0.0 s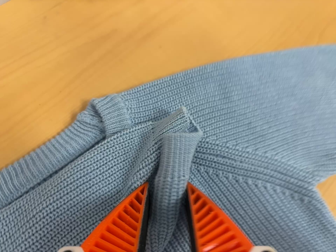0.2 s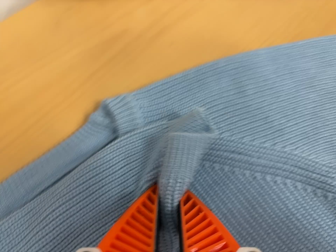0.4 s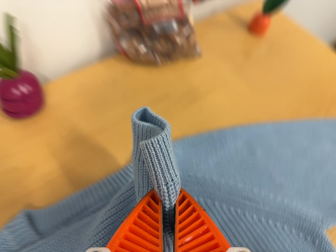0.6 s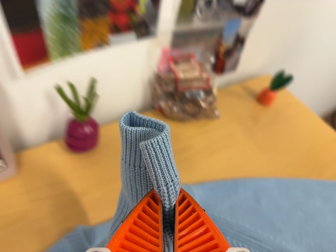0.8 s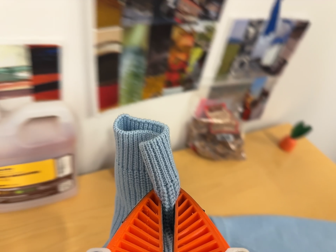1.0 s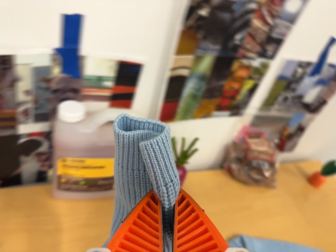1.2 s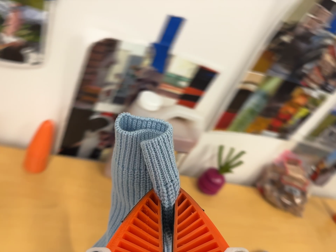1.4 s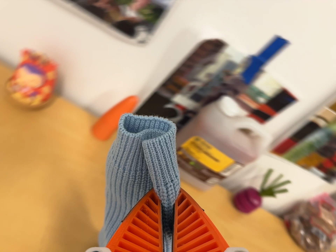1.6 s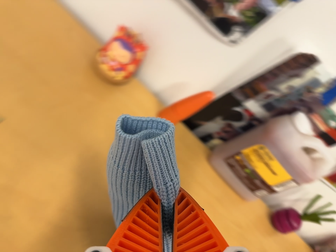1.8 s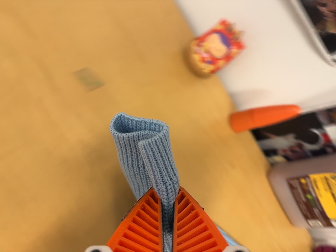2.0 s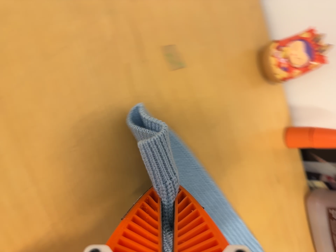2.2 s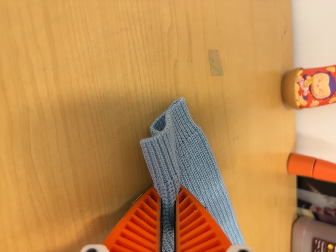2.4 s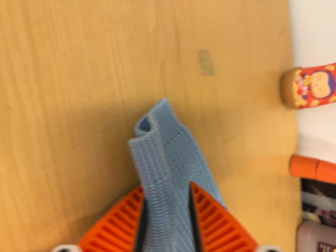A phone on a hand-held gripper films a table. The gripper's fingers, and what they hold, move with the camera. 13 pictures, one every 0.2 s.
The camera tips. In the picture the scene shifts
downward.
The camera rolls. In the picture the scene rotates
clockwise.
0.0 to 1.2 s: The camera swings to its left by about 10 degrees, and the scene slides to the right. It travels backward and to its left, about 40 cm. Its aim tips toward the top of its view by about 40 degrees, and the scene shifts downward. It rolls about its line of sight by about 35 degrees, and the scene rotates clockwise.
1.2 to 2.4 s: The scene slides to the right, as the camera pans about 15 degrees to its left. It travels to its left, about 34 cm, so close, fixed things drift to the right. It rolls about its line of sight by about 70 degrees, and the scene rotates clockwise.
The film runs backward here.
